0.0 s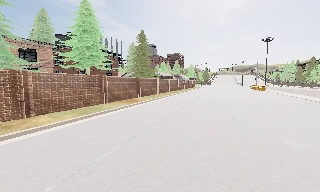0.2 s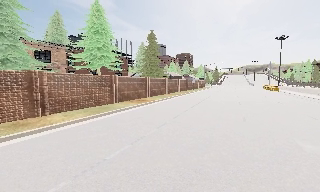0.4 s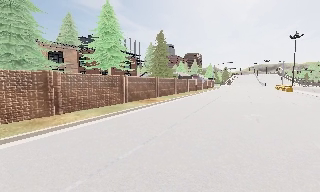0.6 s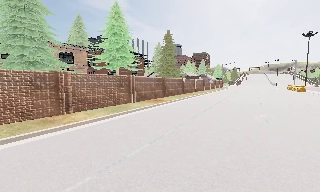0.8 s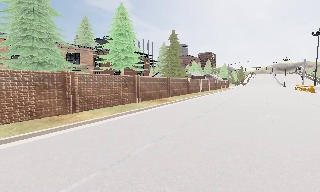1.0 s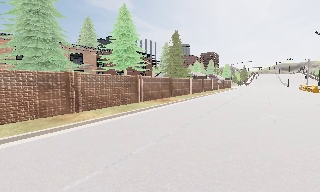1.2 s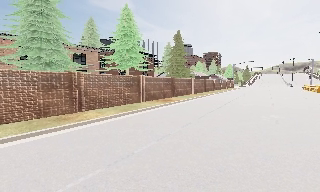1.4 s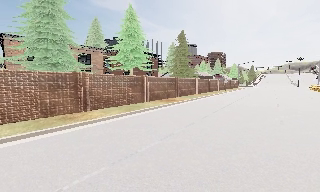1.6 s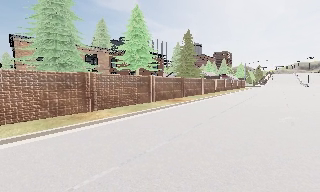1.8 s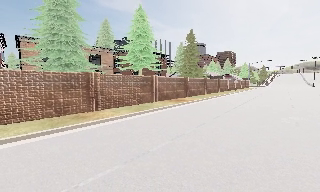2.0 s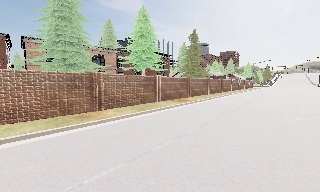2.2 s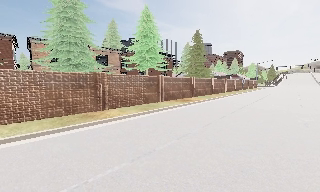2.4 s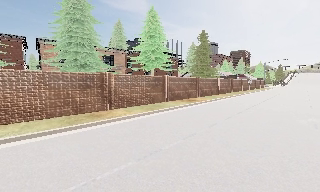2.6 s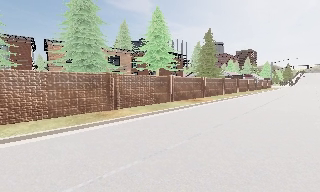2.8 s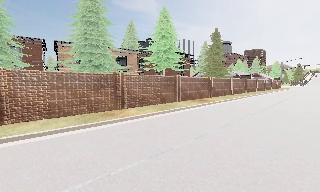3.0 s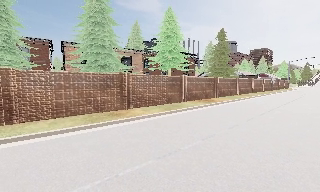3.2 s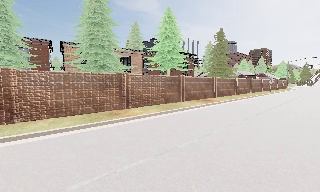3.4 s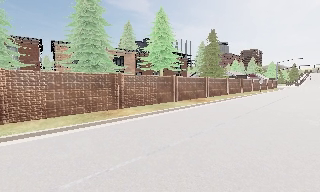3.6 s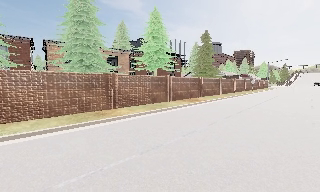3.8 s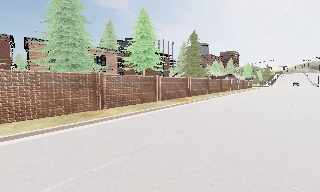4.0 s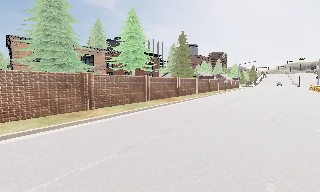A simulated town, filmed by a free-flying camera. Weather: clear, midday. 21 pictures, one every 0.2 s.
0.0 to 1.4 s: The camera pans to its left, which is counterclockwise from overhead, by about 15 degrees.
1.4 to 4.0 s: The camera travels backward, about 0.5 m, so what stands in front gets smaller.
The film runs forward here.
